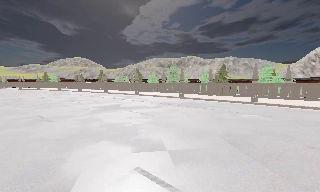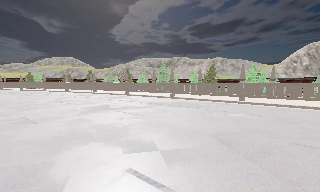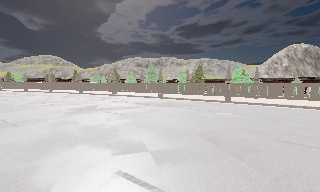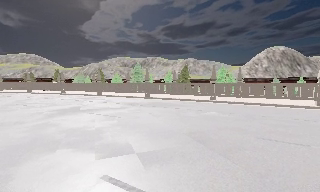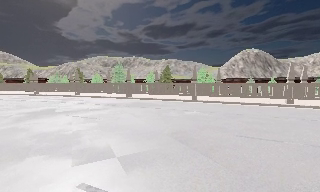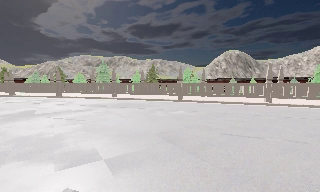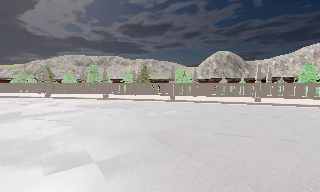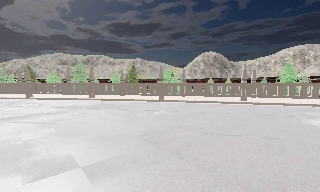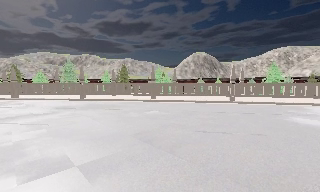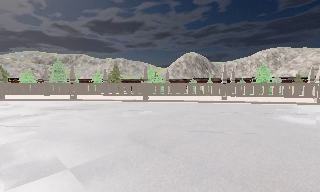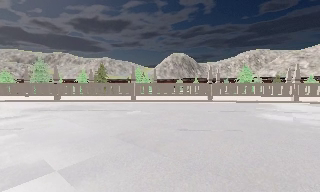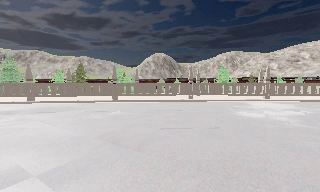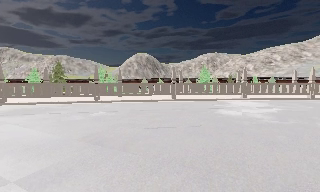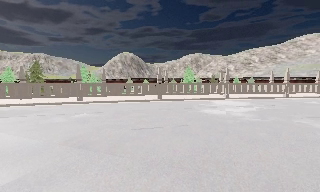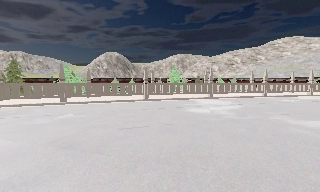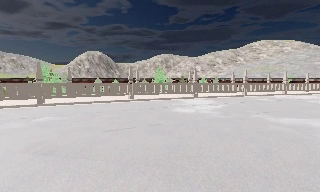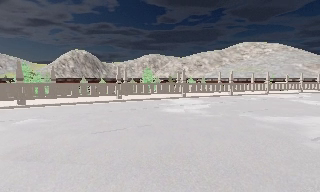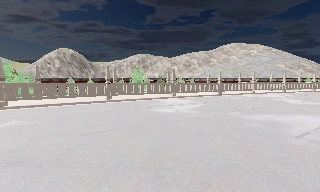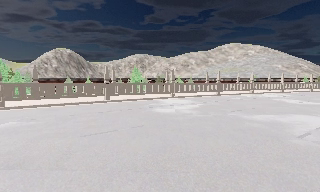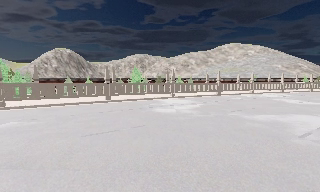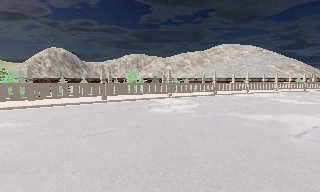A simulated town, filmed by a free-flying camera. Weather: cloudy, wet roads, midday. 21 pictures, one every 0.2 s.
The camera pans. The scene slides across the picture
to the left.
The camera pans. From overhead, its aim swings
clockwise.
0.0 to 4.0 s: The camera pans to its right, which is clockwise from overhead, by about 80 degrees. It travels to its left, about 1 m.
The film runs forward here.
